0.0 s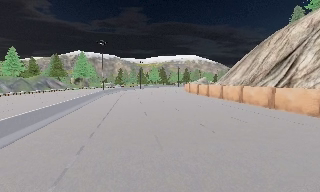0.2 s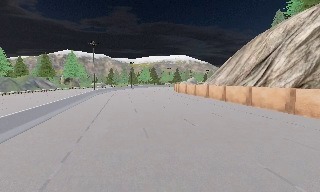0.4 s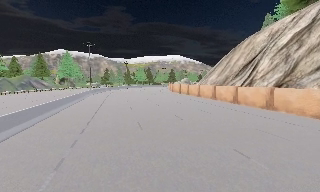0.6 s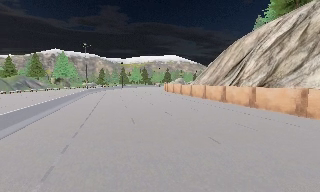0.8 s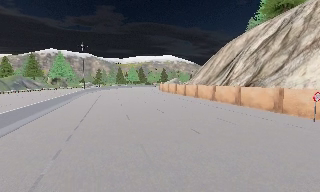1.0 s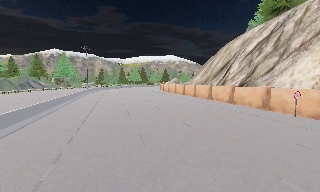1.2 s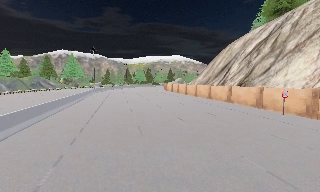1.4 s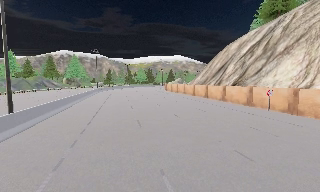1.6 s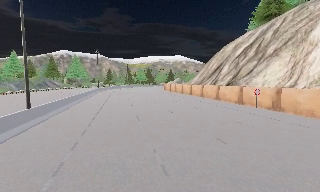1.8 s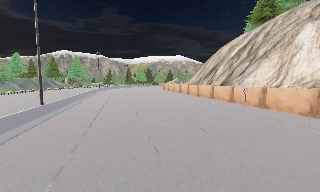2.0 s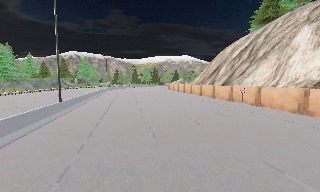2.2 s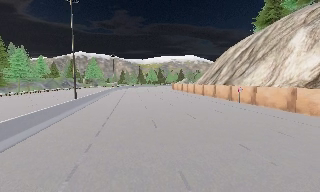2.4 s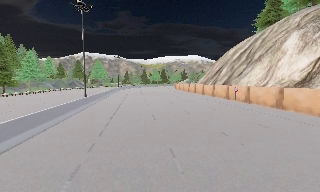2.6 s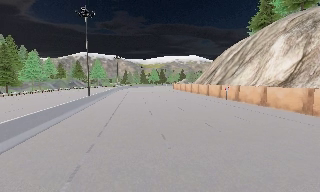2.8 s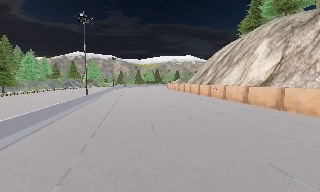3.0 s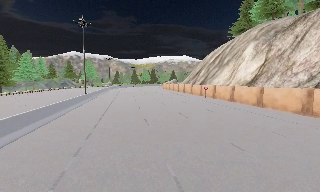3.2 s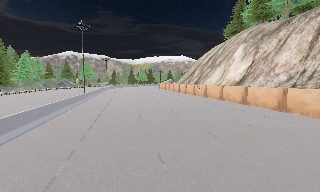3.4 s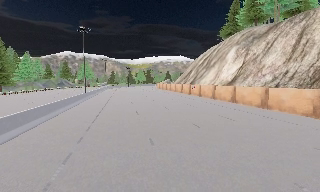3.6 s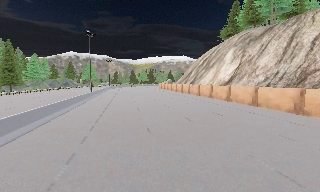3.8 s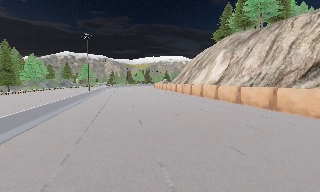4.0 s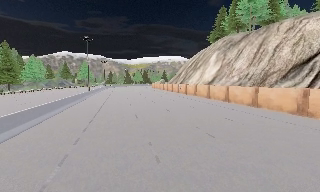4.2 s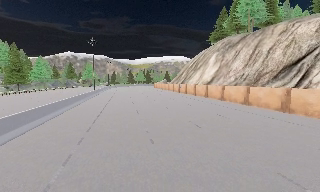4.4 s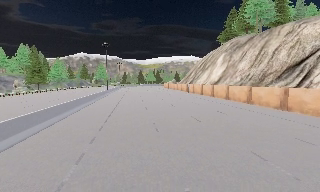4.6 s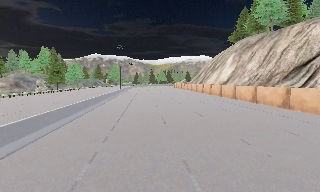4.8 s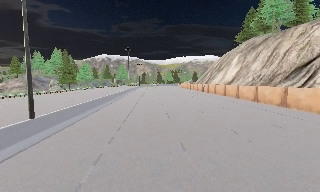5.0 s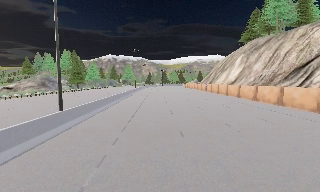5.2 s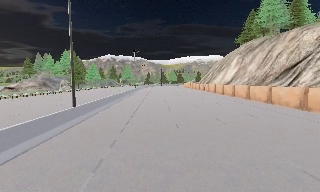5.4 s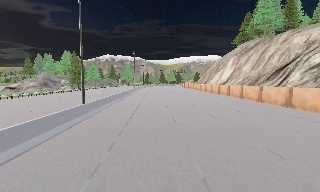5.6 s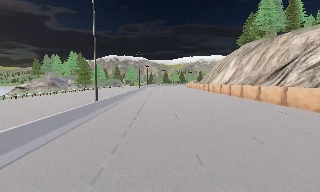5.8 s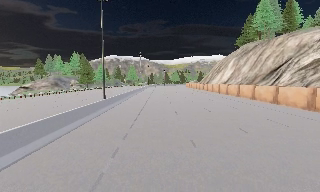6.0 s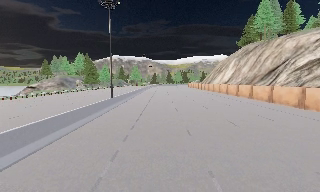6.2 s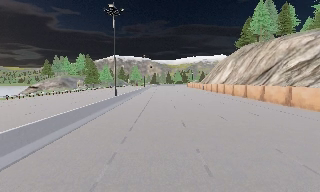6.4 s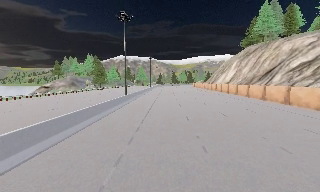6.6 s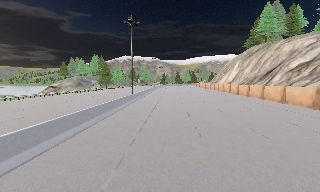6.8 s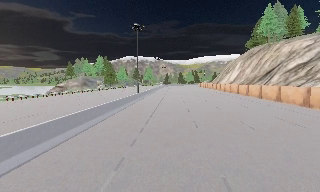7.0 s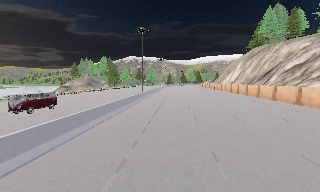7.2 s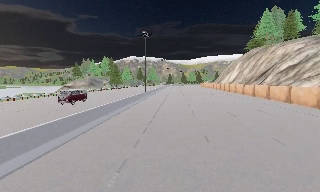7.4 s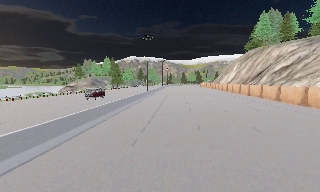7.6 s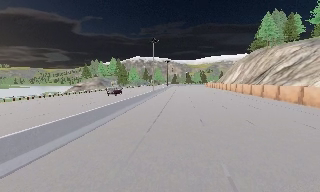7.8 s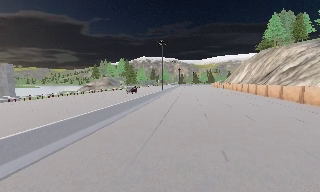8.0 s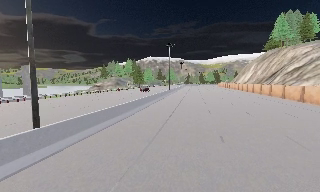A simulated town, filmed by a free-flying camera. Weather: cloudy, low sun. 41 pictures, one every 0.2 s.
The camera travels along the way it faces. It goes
backward.
0.0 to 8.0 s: The camera pans to its left, which is counterclockwise from overhead, by about 20 degrees. It travels backward, about 70 m, so what stands in front gets smaller.
The film runs backward here.
